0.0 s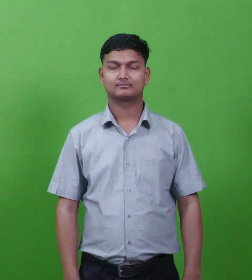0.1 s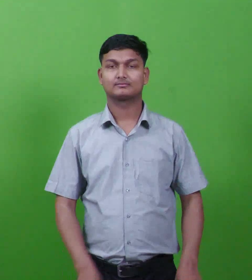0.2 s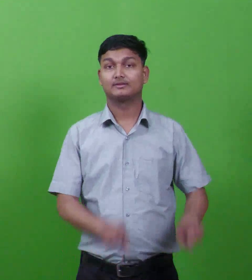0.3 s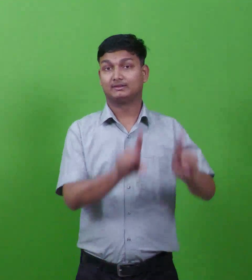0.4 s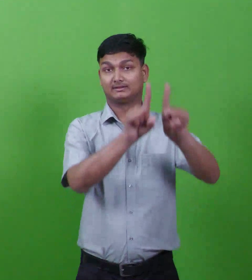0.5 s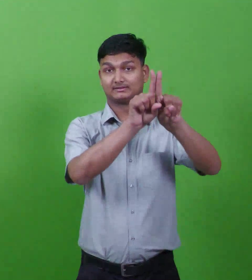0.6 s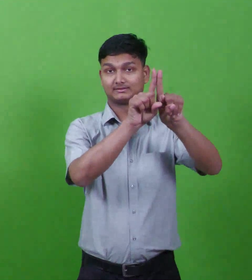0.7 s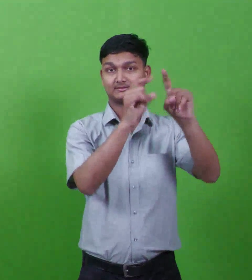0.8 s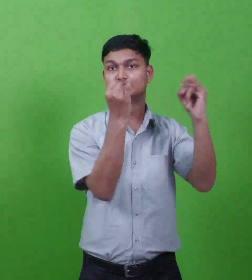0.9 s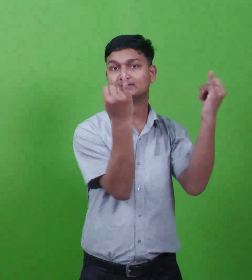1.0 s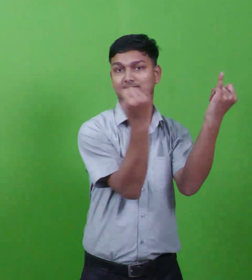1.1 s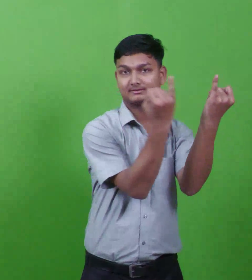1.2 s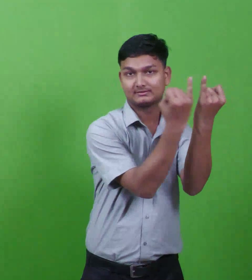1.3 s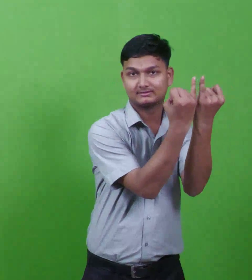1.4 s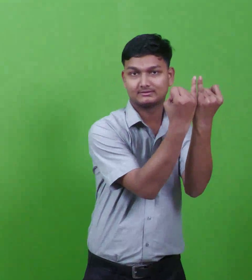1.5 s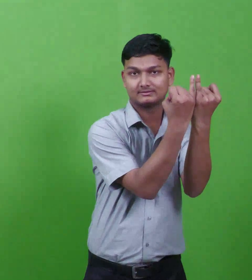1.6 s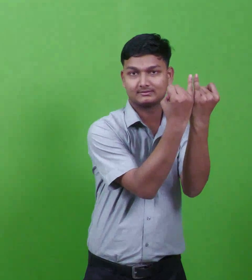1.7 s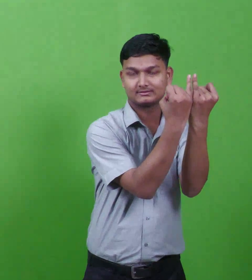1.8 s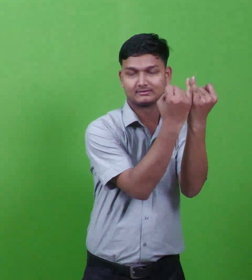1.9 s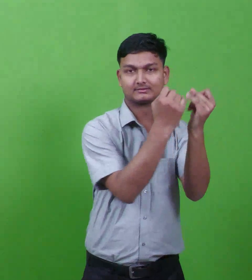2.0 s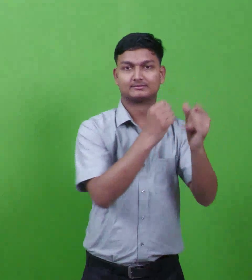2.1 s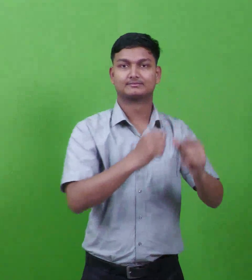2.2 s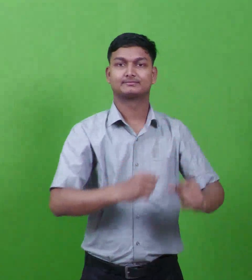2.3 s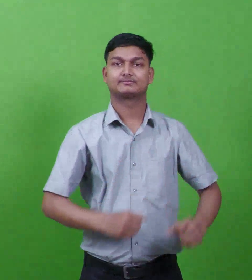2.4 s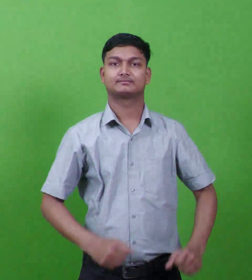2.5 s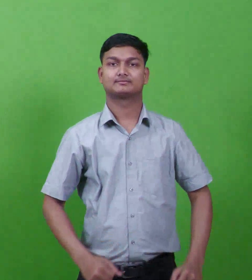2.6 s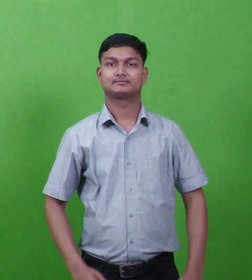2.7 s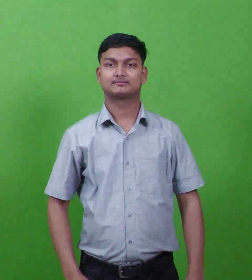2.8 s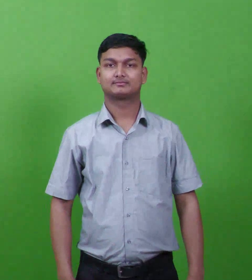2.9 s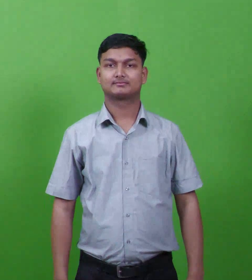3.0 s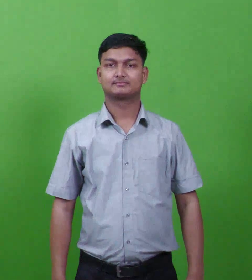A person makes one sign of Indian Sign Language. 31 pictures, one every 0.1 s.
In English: jericho
